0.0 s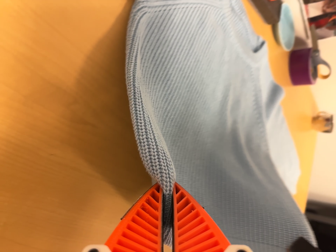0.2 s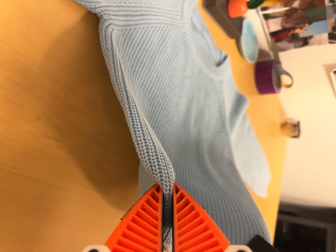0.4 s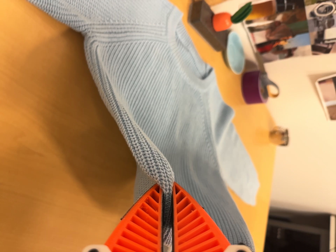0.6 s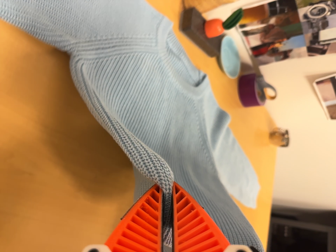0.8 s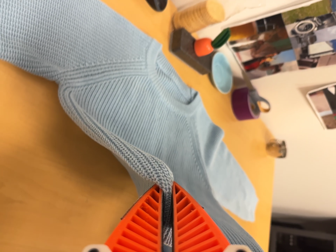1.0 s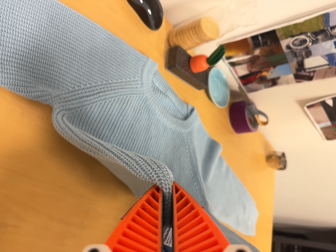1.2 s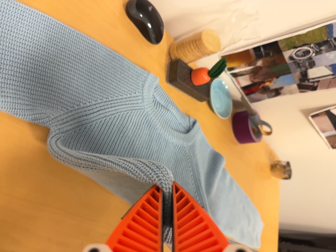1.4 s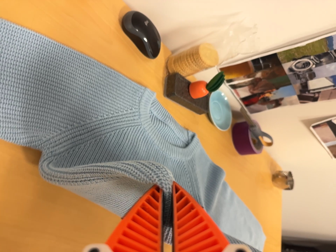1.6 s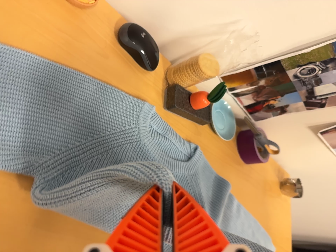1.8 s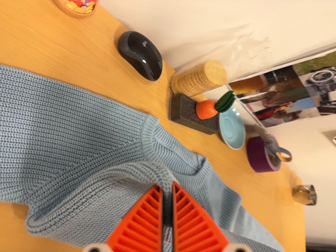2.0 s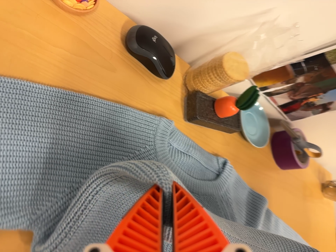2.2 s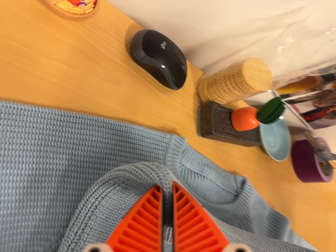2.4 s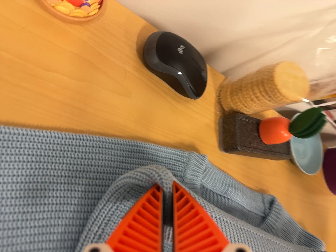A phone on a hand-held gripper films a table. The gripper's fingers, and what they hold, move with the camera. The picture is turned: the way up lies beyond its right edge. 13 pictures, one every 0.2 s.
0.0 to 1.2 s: The camera travels to its right and toward the top of its view, about 14 cm, so close, fixed things drift to the left. Its aim tips toward the top of its view by about 10 degrees, and the scene shifts downward.
1.2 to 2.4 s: The scene slides to the right, as the camera pans about 10 degrees to its left. It travels forward and toward the top of its view, about 24 cm, so what stands in front looms larger.
The film runs forward here.
